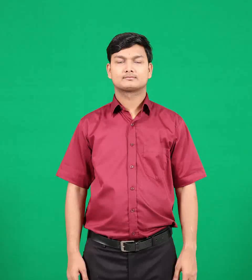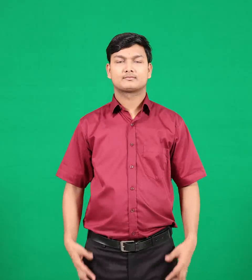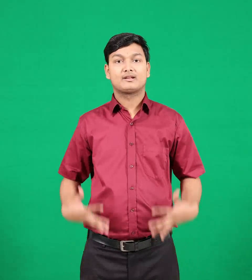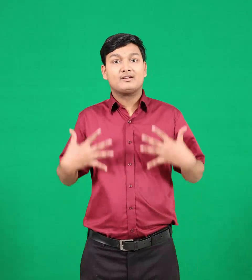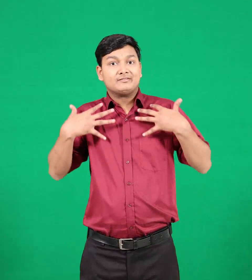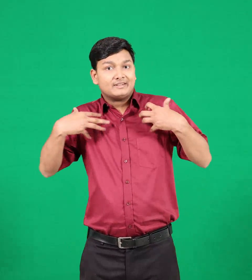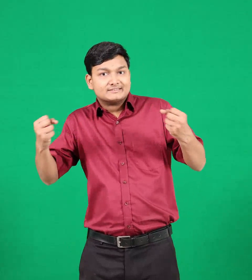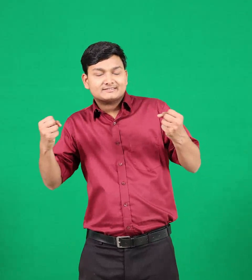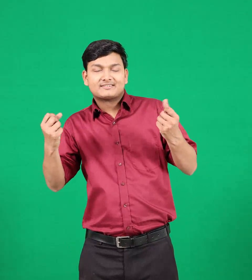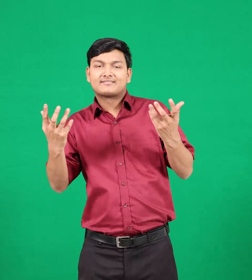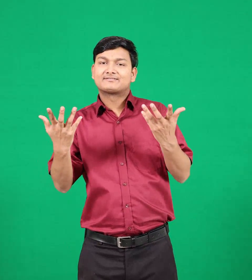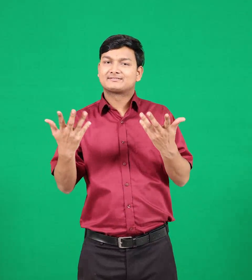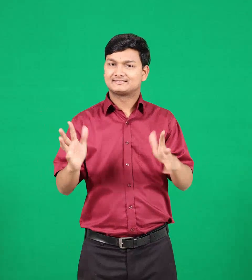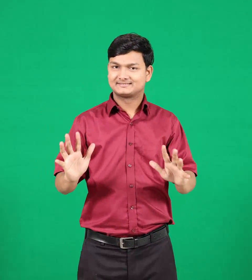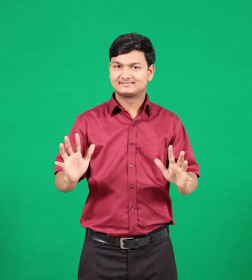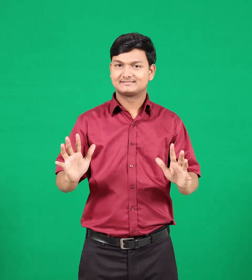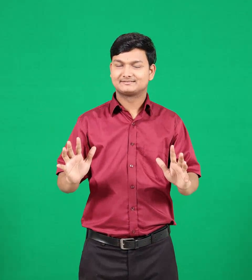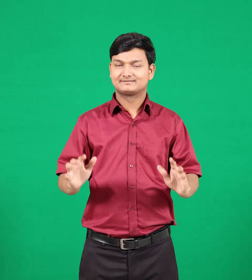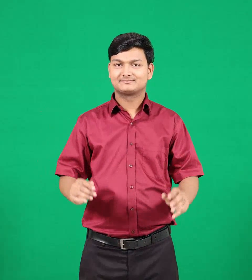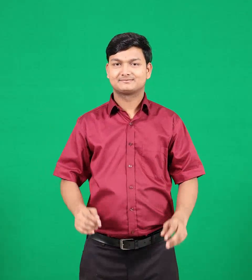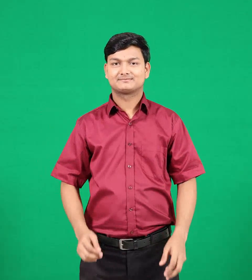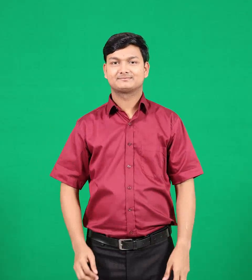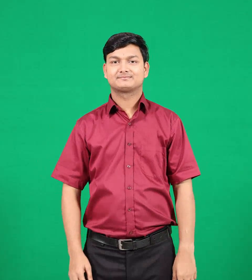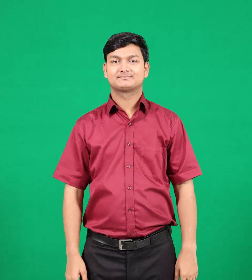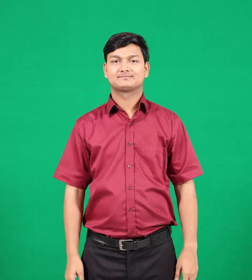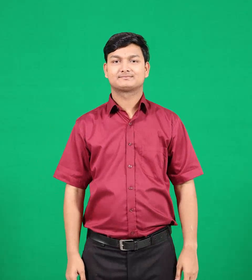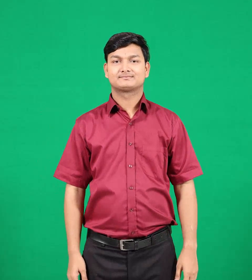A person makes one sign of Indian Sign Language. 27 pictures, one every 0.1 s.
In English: healed
